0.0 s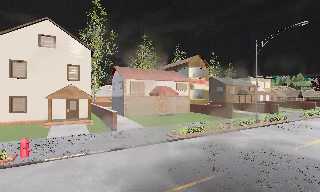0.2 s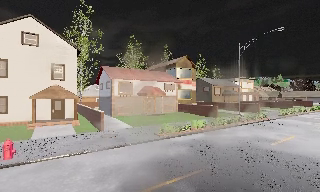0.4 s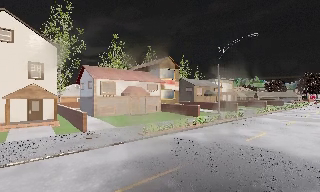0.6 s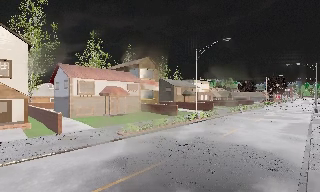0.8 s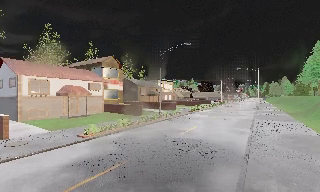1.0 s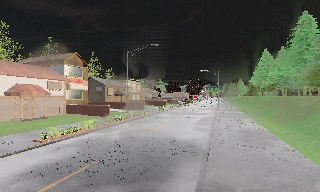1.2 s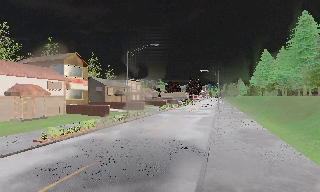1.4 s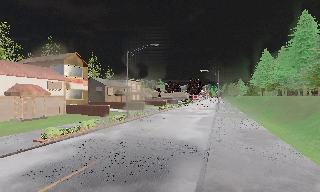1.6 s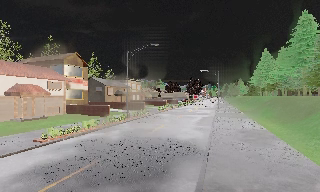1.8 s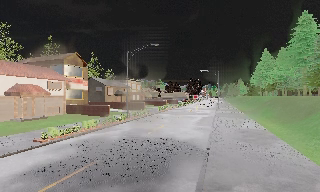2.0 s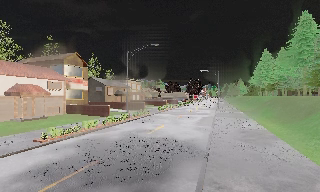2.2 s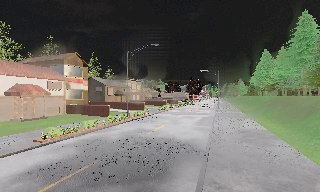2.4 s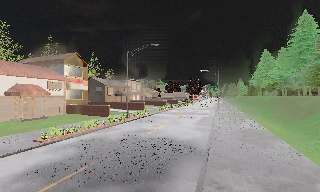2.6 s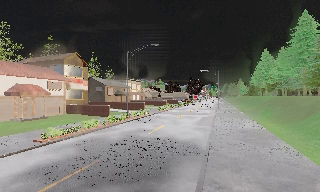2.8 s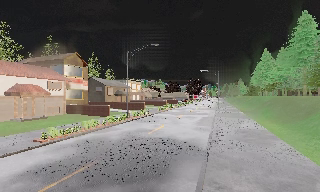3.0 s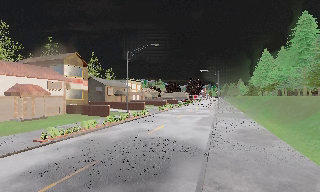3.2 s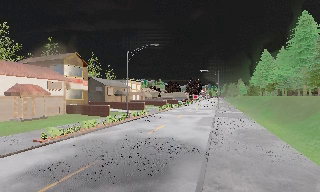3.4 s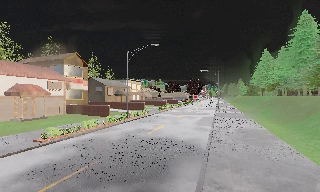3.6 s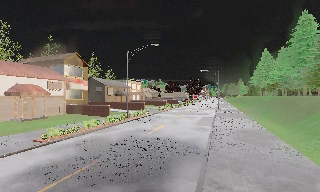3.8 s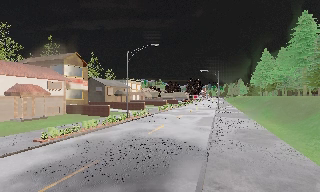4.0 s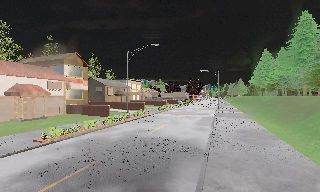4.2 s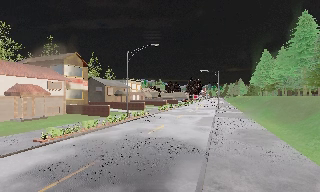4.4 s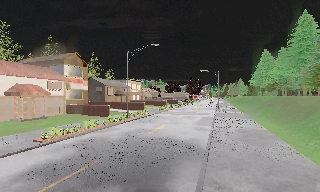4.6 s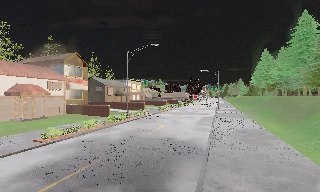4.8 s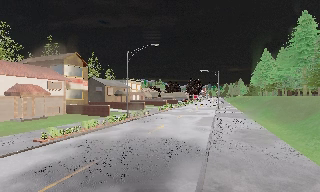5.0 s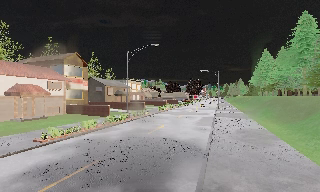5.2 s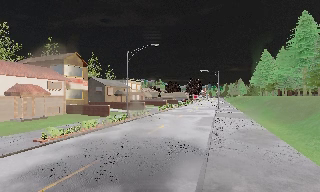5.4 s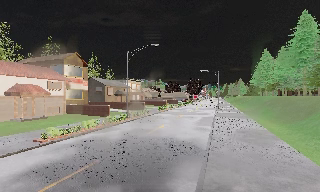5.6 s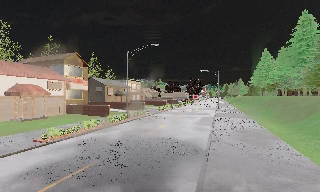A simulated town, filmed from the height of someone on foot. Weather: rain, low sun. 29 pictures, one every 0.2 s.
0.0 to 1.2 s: The scene slides to the left, as the camera pans about 40 degrees to its right. It travels backward, about 1 m.
1.2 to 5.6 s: The camera keeps its place and its aim.
The film runs backward here.
